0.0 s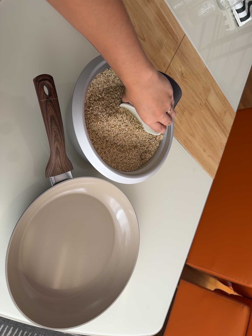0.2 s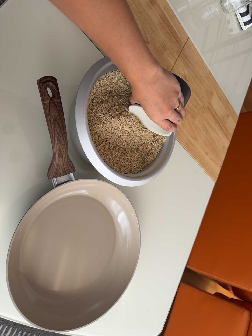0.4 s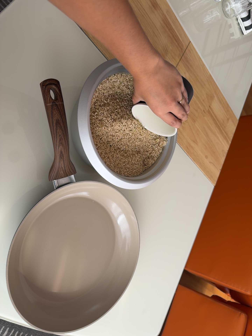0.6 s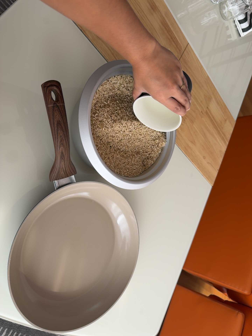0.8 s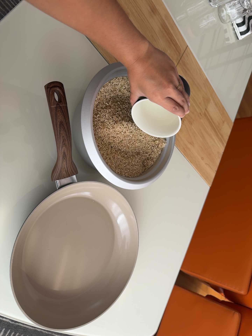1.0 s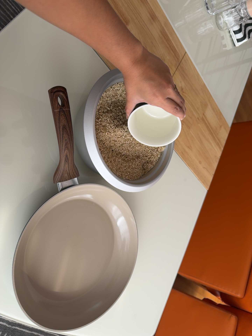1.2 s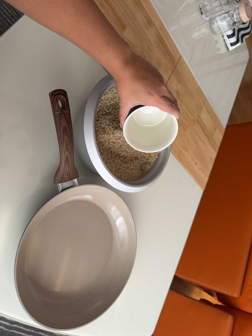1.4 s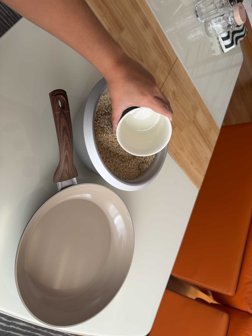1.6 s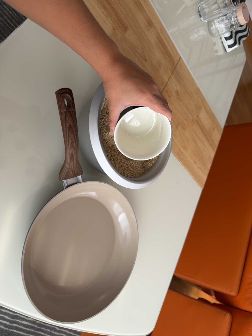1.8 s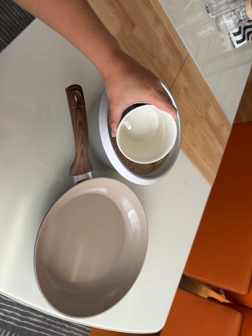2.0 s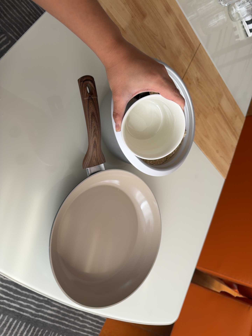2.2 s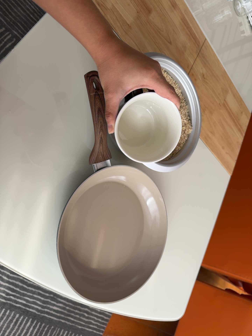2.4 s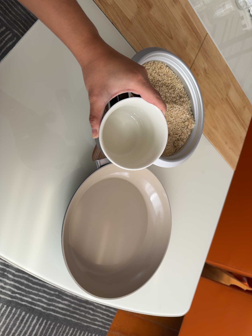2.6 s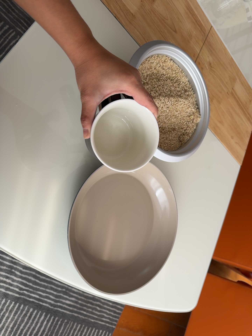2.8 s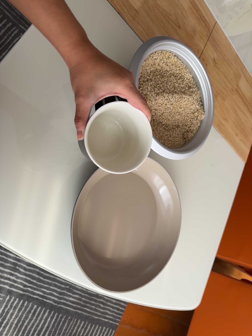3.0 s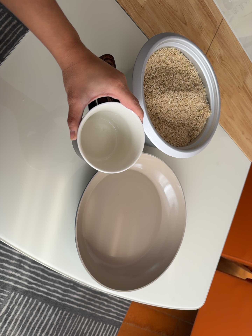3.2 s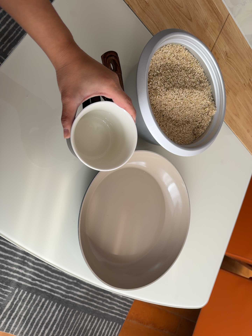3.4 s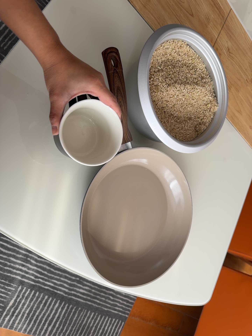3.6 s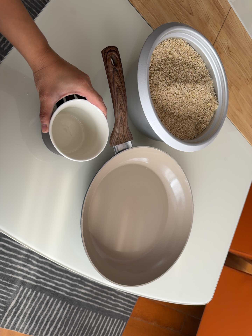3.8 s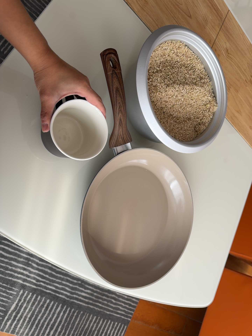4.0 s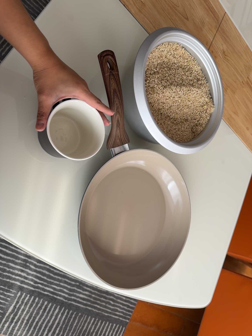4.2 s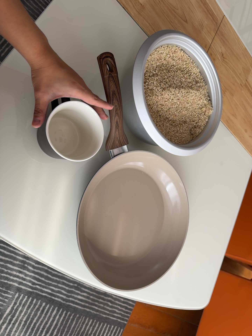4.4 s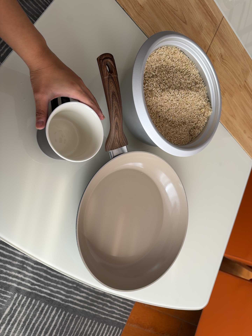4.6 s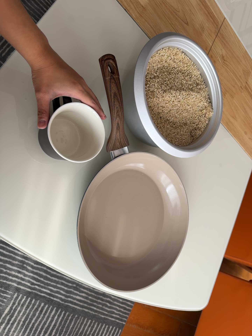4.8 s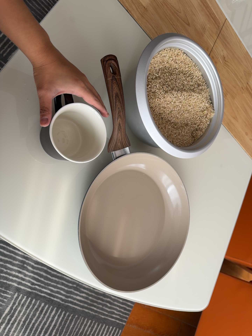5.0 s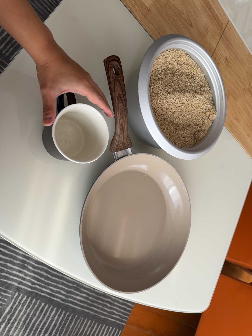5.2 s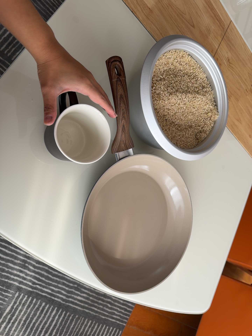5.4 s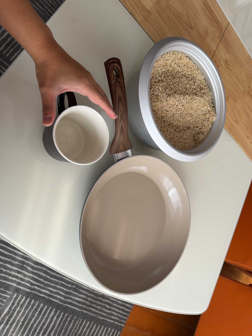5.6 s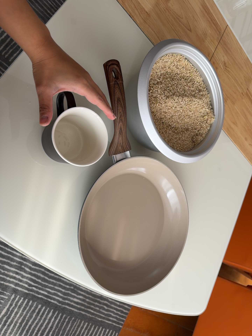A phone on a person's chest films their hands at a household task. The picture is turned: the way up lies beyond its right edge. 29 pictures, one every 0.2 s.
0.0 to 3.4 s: The camera travels to its left, about 9 cm, so close, fixed things drift to the right.
3.4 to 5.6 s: The camera shifts only a little, or ends up much as it began.
The film runs backward here.
